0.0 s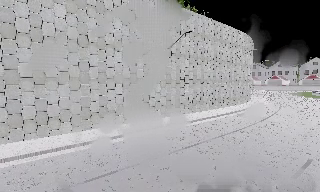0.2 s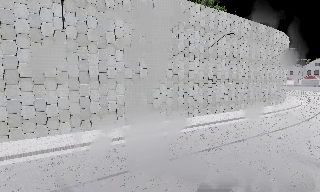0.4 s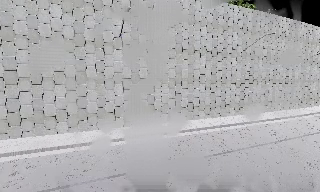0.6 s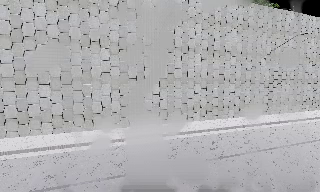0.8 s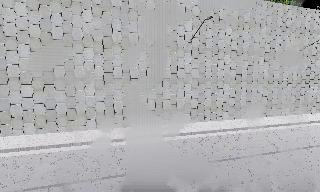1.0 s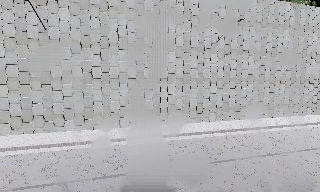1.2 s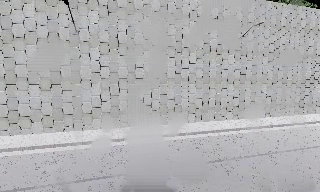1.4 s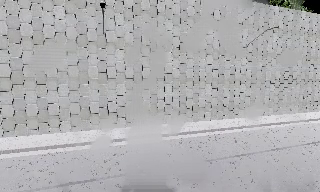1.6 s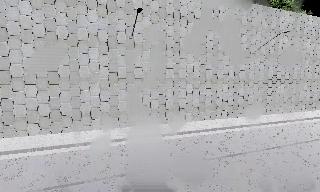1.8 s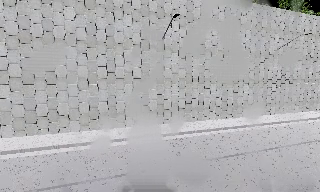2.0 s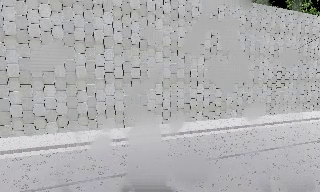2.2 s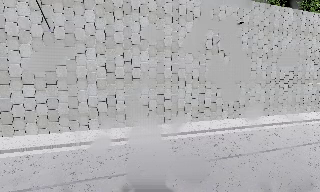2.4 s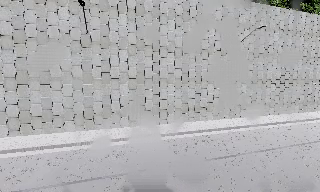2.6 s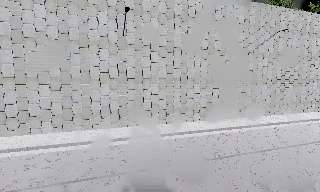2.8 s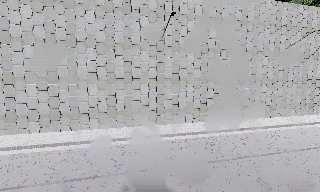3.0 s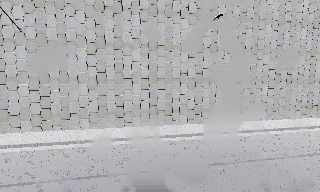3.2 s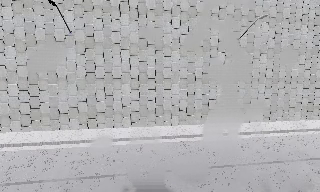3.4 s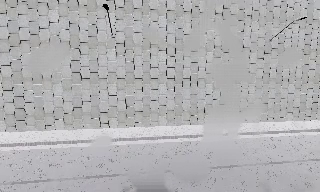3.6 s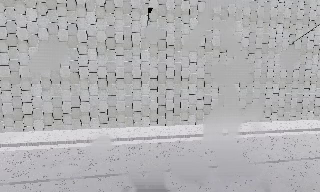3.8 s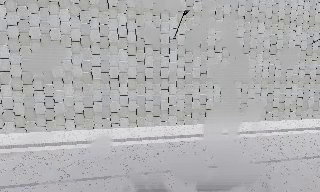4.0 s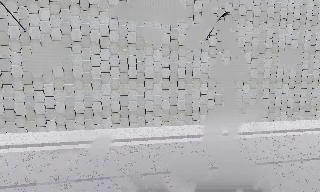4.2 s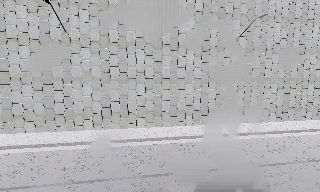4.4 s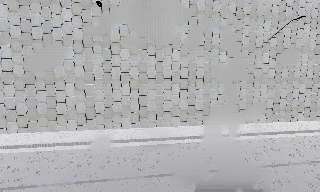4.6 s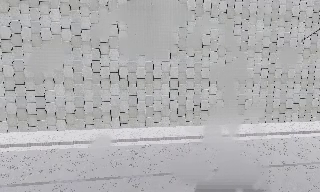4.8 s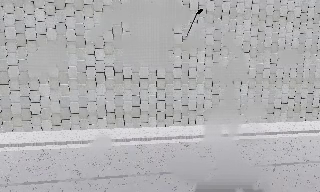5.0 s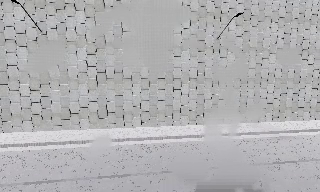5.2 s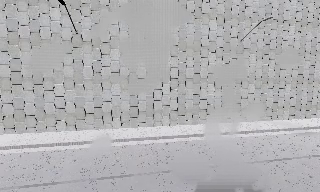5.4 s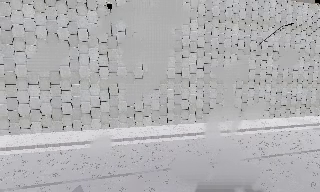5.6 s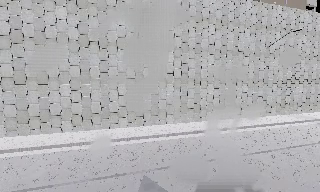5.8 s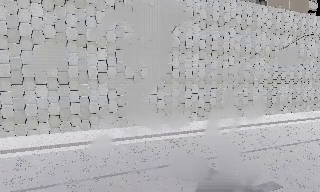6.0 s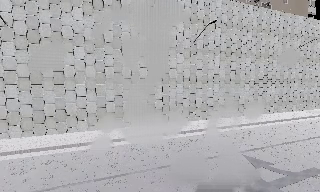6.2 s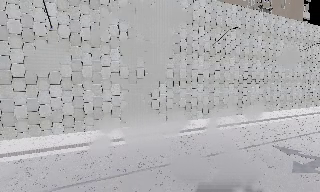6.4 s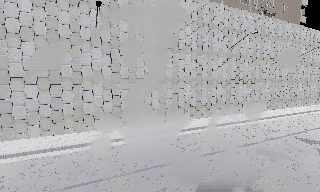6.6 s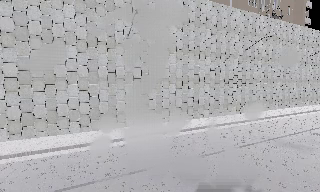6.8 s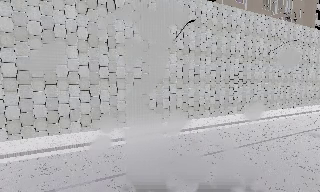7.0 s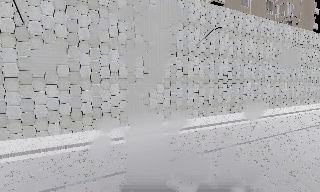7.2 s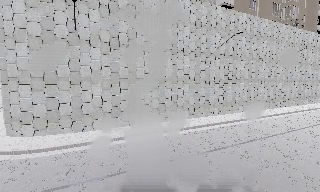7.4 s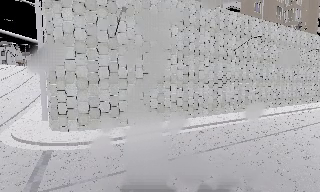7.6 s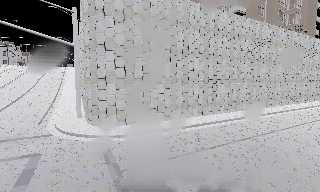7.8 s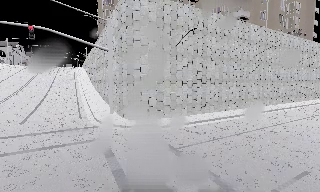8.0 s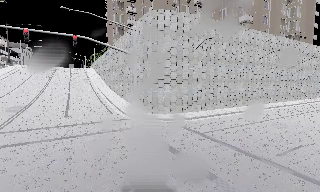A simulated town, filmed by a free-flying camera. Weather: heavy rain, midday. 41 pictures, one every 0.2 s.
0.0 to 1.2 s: The scene slides to the right, as the camera pans about 20 degrees to its left. It travels to its left, about 10 m, so close, fixed things drift to the right.
1.2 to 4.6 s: The camera travels to its left, about 35 m, so close, fixed things drift to the right.
4.6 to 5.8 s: The camera pans to its right, which is clockwise from overhead, by about 10 degrees. It travels to its left, about 13 m, so close, fixed things drift to the right.
5.8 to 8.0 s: The camera travels to its left and backward, about 25 m, so close, fixed things drift to the right.
The film runs forward here.
